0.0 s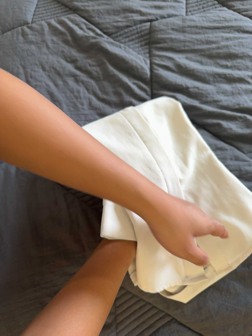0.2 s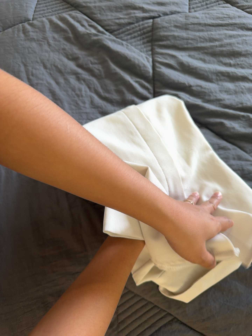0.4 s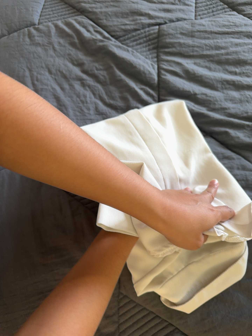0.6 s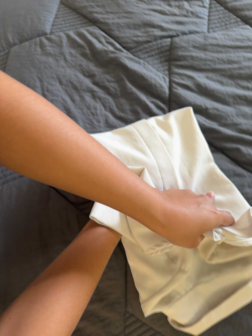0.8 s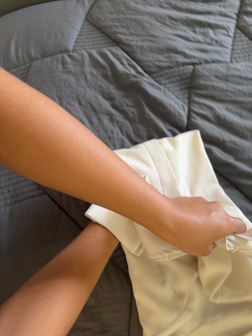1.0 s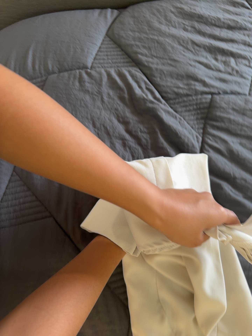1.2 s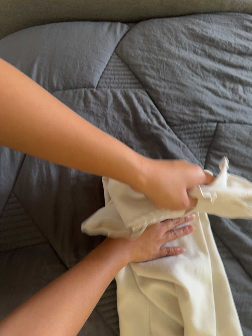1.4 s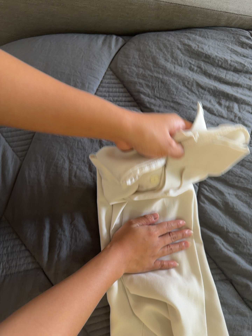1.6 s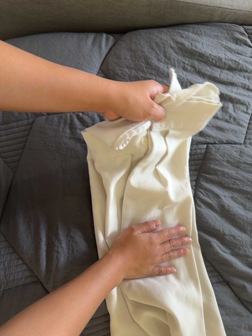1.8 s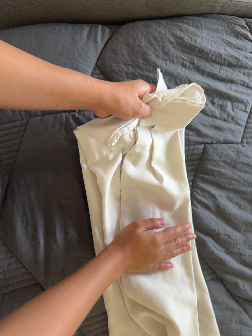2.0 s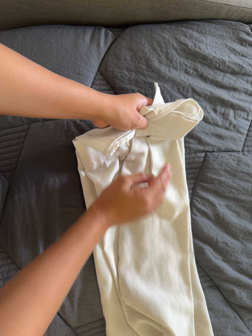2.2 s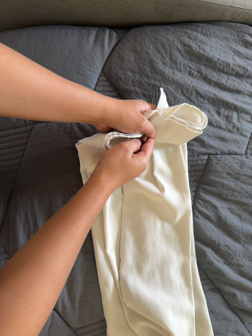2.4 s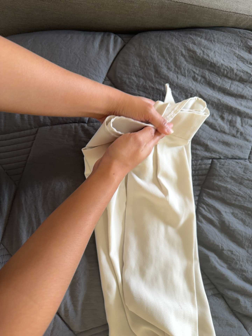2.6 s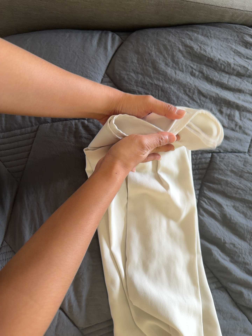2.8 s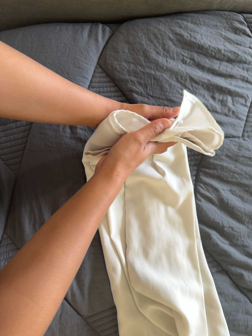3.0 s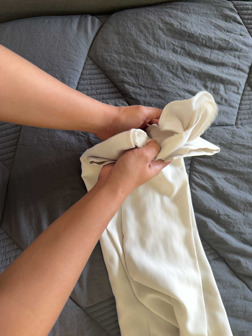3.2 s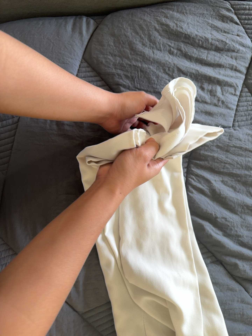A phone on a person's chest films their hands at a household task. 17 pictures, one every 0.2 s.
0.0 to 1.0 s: The camera travels toward the top of its view and to its left, about 16 cm, so close, fixed things drift downward. It rolls about its line of sight by about 15 degrees, and the scene rotates clockwise.
1.0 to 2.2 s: The camera travels toward the top of its view, about 20 cm. Its aim tips toward the bottom of its view by about 10 degrees.
2.2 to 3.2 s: The camera shifts only a little, or ends up much as it began.
The film runs backward here.
